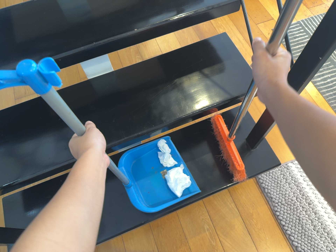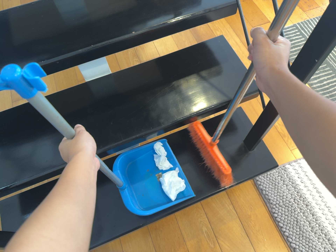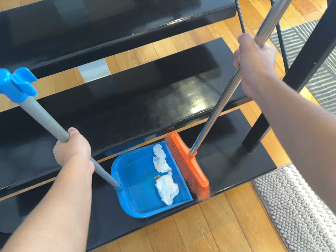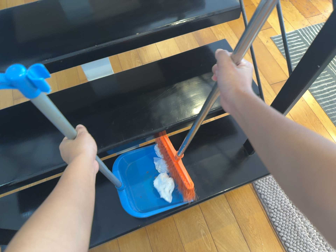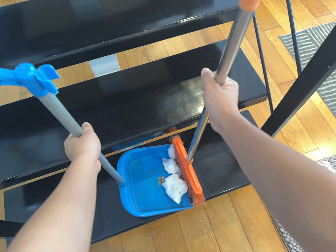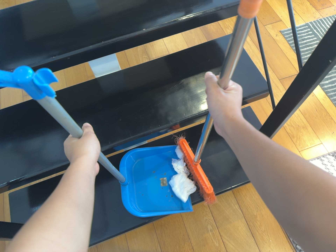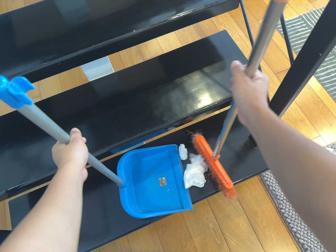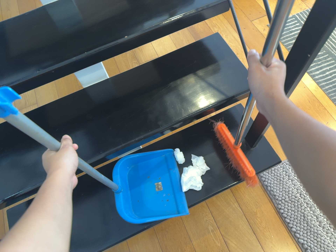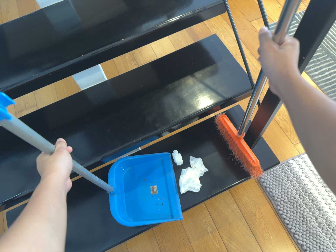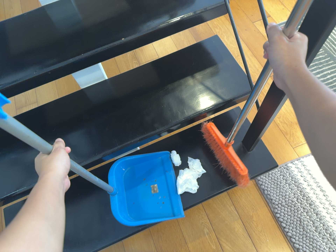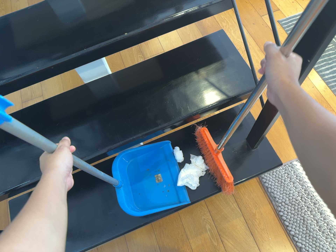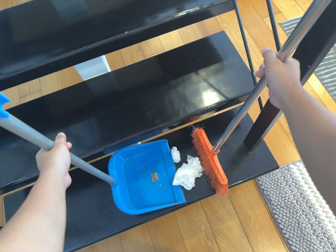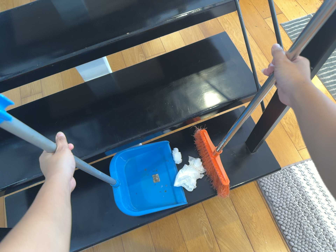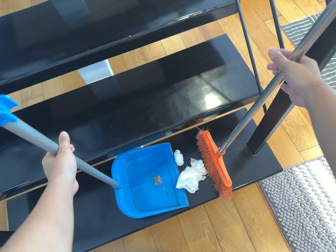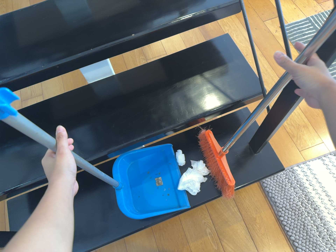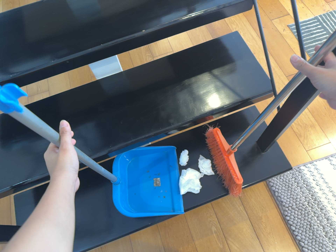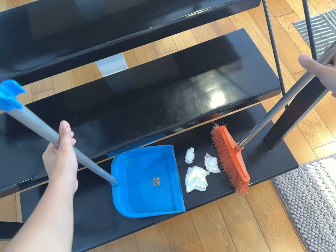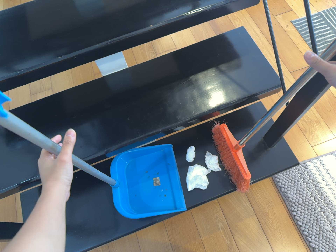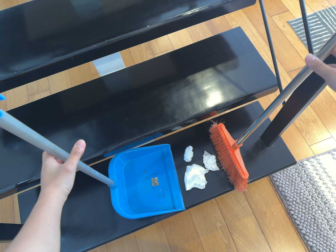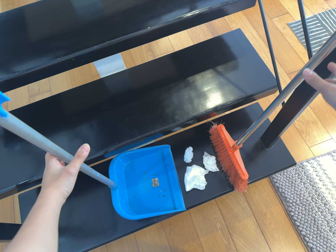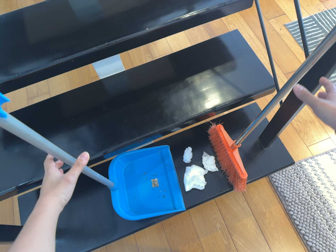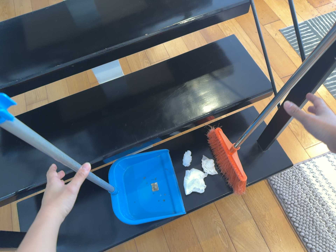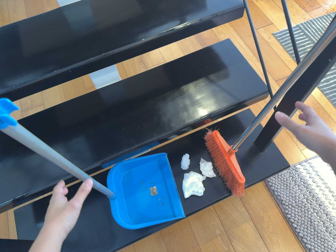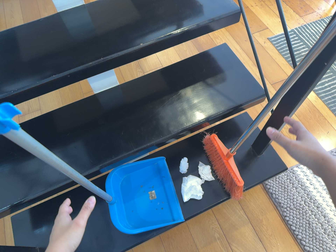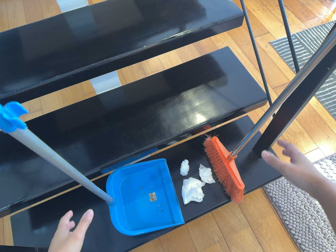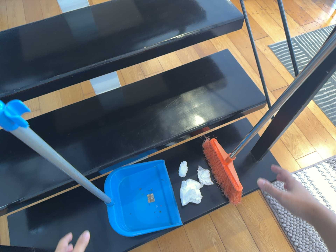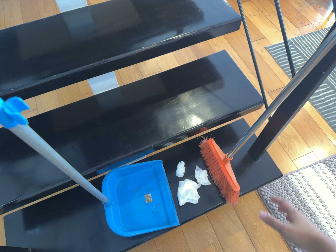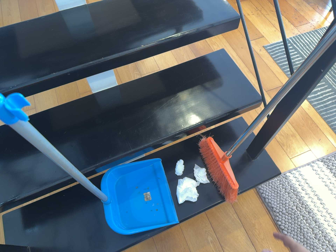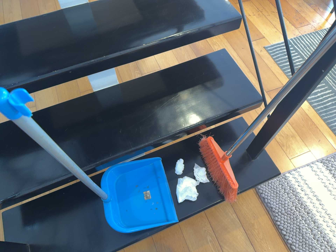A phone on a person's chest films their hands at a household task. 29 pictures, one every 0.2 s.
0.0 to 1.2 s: The camera shifts only a little, or ends up much as it began.
1.2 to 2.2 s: The camera travels to its right, about 6 cm, so close, fixed things drift to the left.
2.2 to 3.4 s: The camera travels to its left, about 8 cm, so close, fixed things drift to the right.
3.4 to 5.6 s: The camera shifts only a little, or ends up much as it began.
The film runs backward here.
